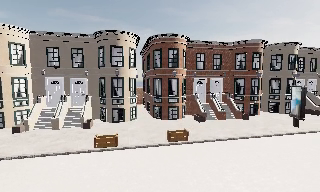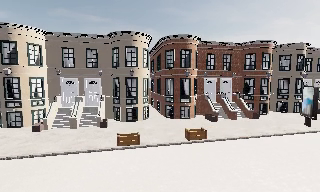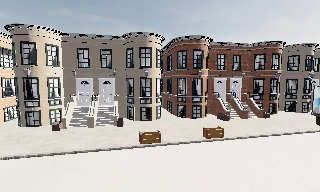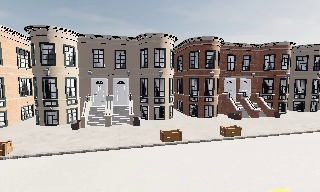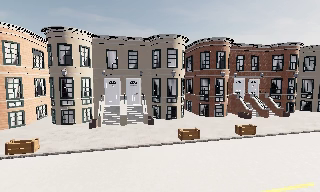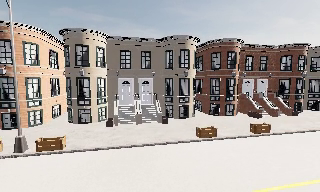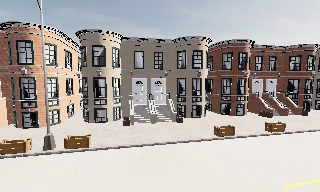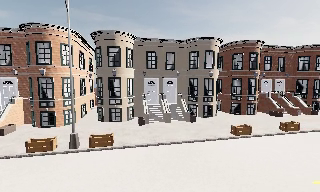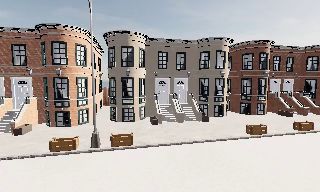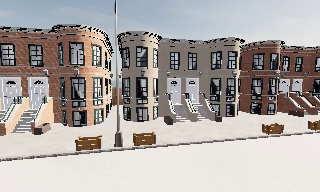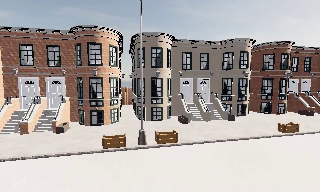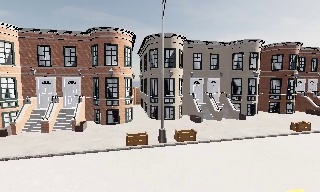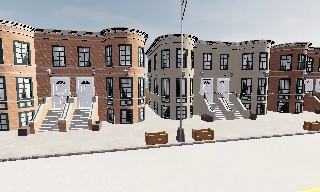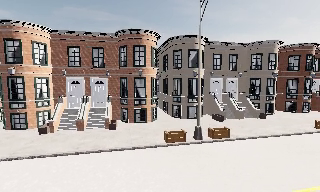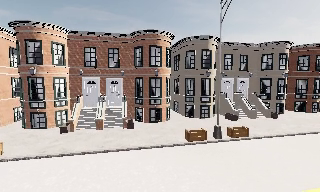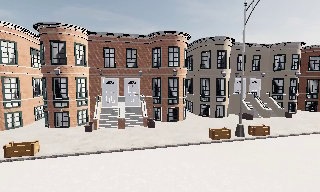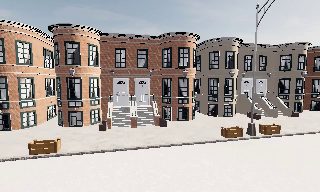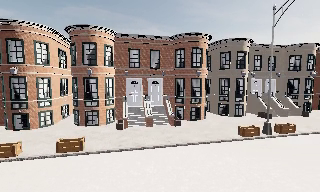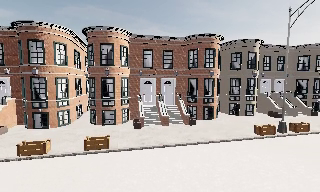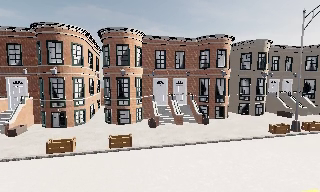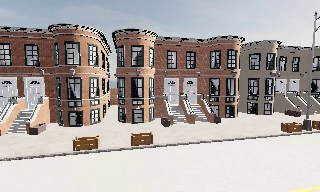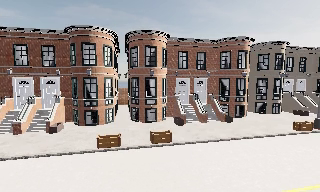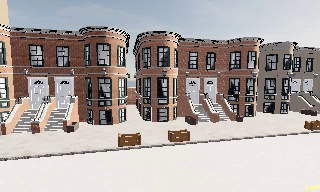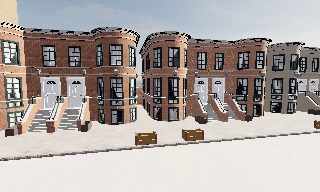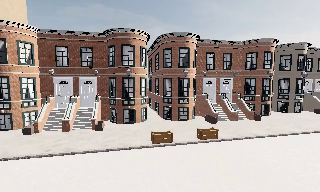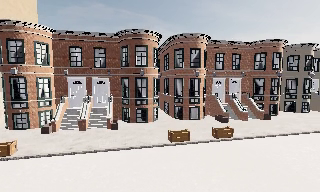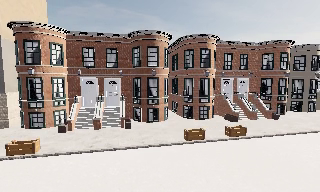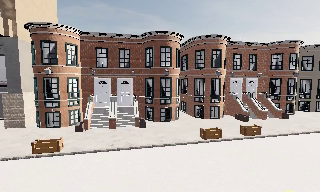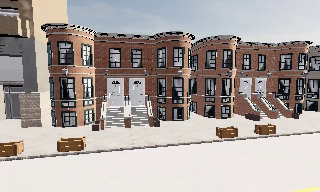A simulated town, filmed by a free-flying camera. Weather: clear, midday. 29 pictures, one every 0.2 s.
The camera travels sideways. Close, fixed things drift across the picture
to the right.
0.0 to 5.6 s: The camera travels to its left, about 30 m, so close, fixed things drift to the right.
The film runs backward here.
